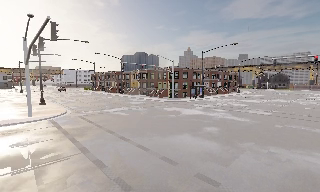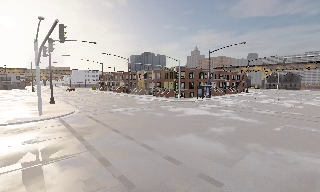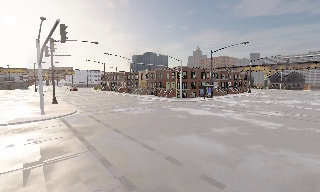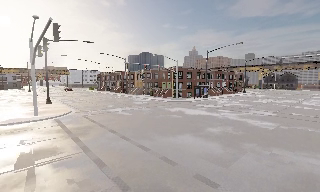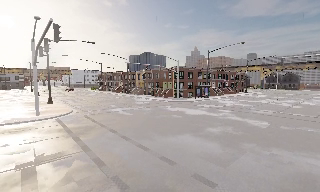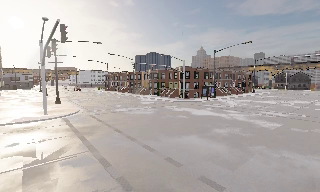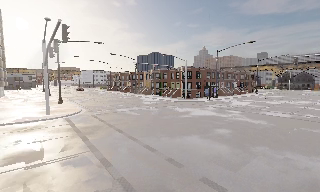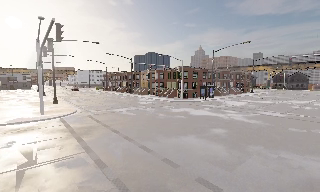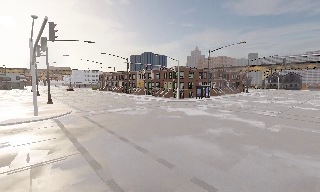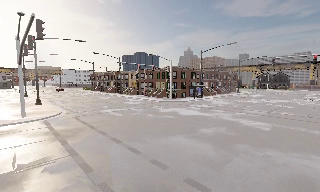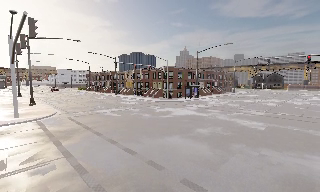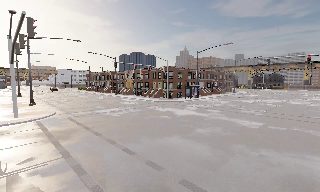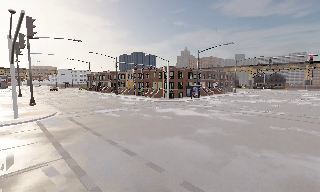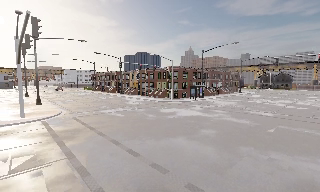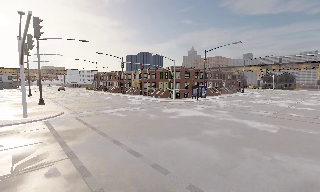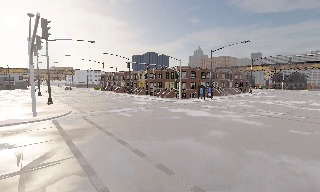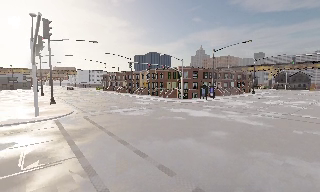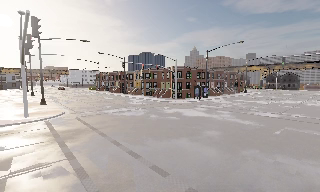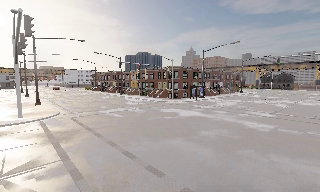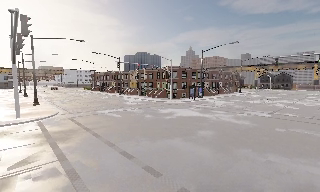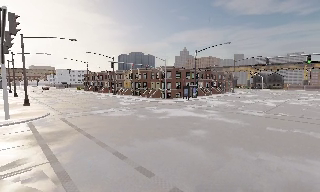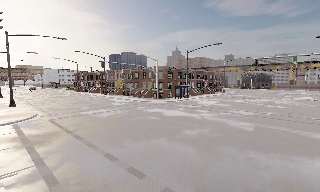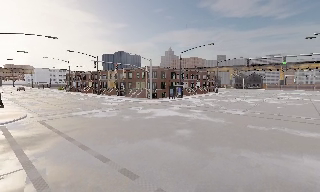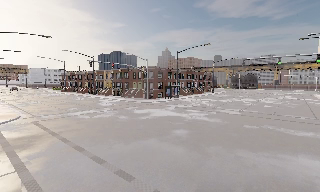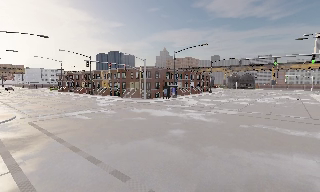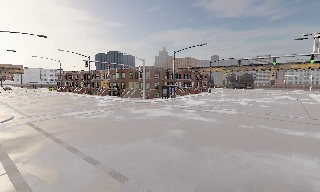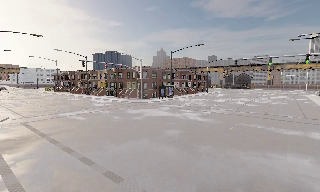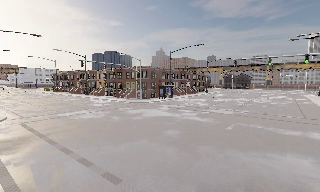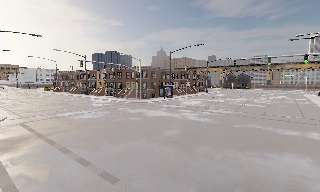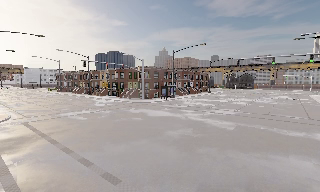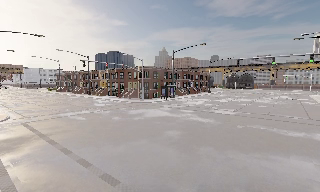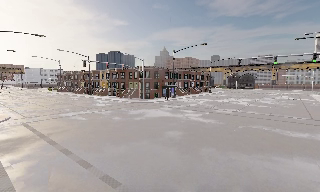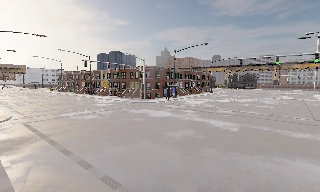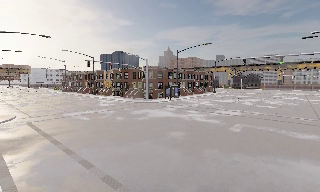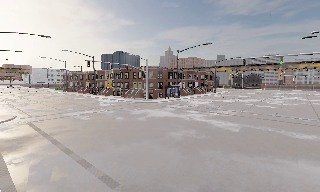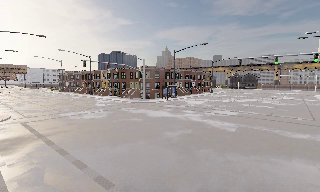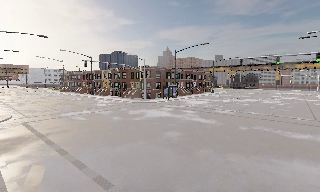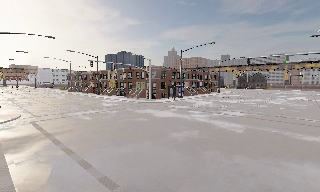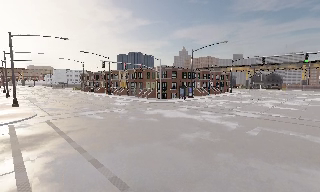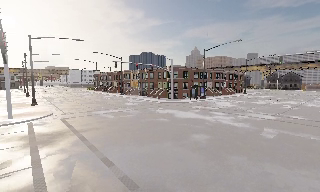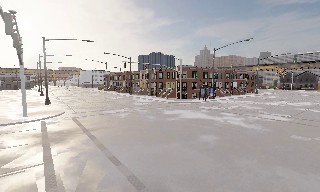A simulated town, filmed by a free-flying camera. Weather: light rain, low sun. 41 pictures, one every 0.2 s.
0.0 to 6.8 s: The camera travels to its right and forward, about 2 m, so close, fixed things drift to the left.
6.8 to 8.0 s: The camera pans to its left, which is counterclockwise from overhead, by about 10 degrees.
The film runs forward here.
